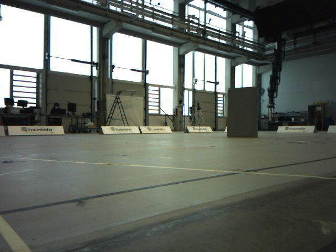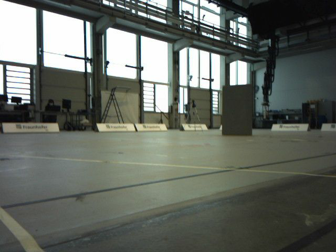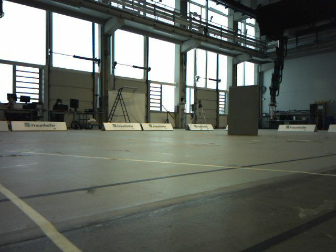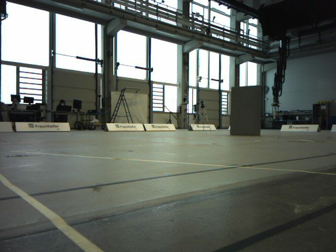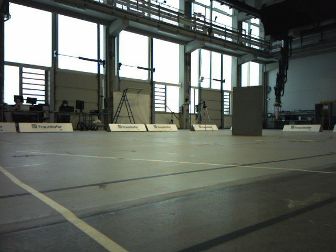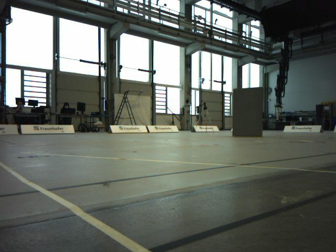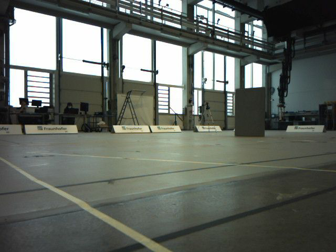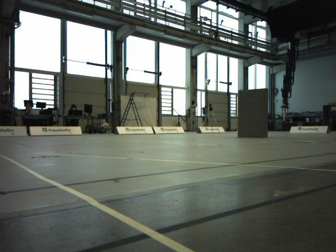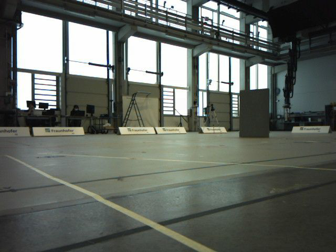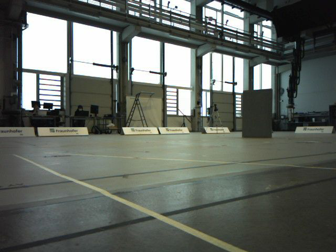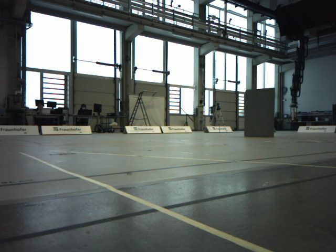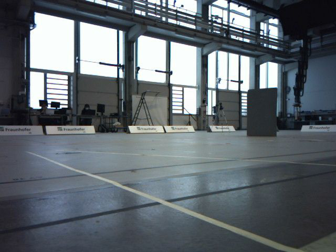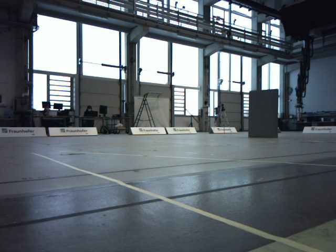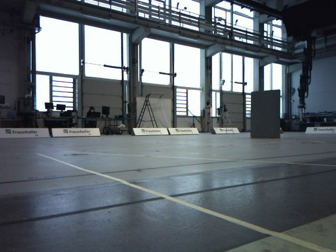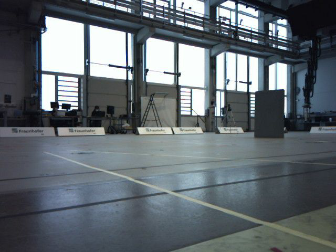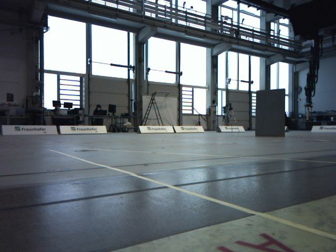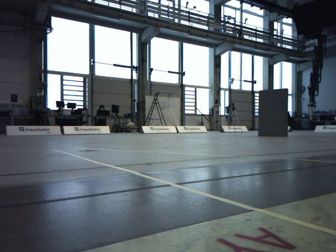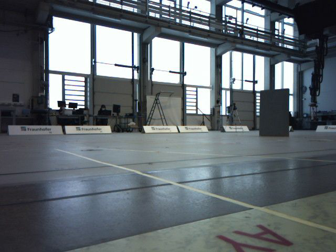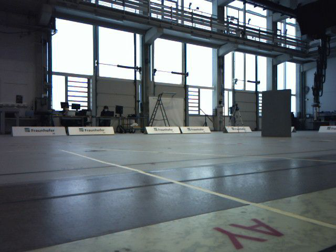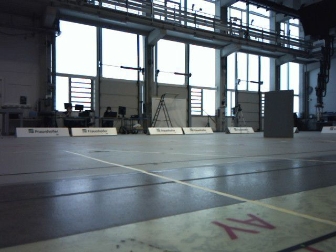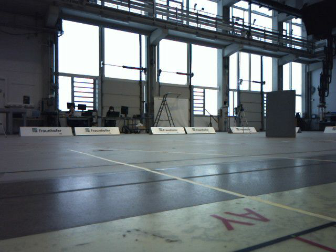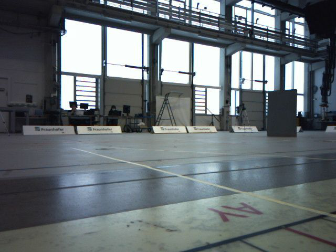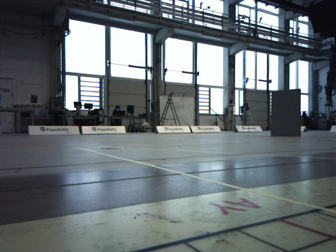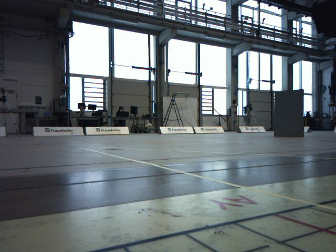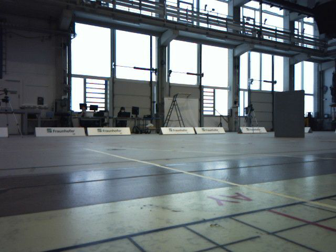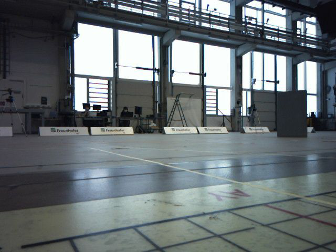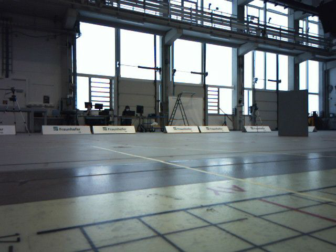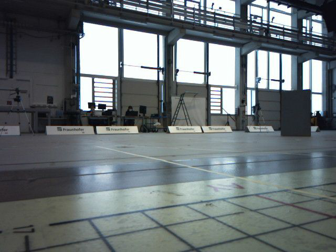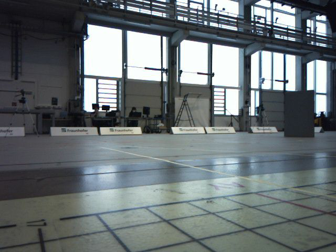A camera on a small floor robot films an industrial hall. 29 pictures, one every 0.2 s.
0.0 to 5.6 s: The camera pans to its left, which is counterclockwise from overhead, by about 15 degrees. It travels backward, about 1 m, so what stands in front gets smaller.
The film runs backward here.
